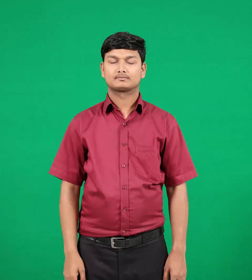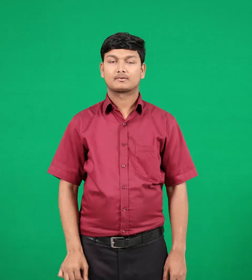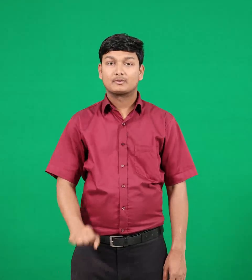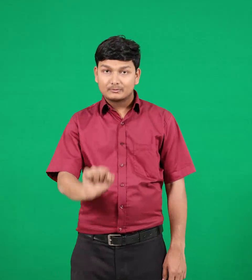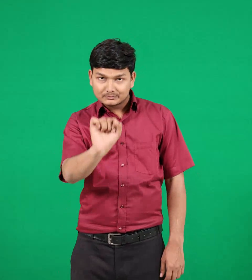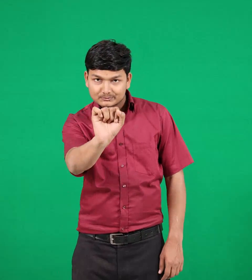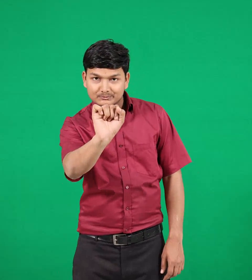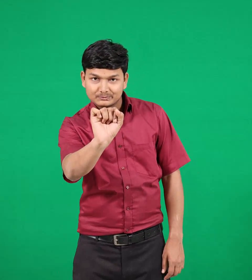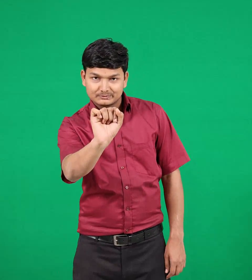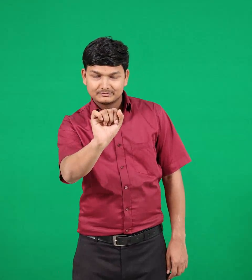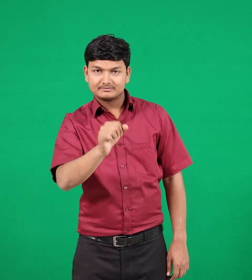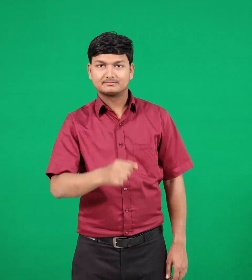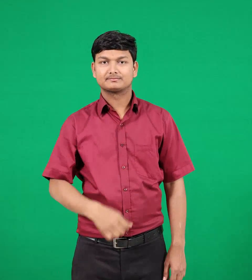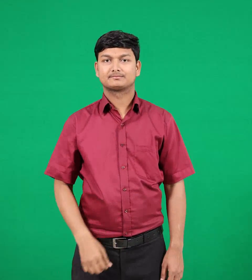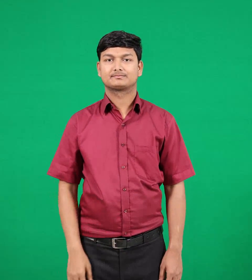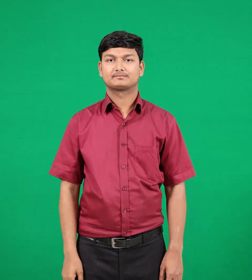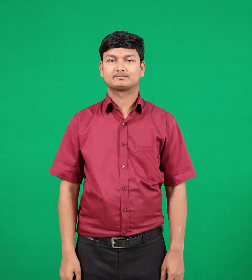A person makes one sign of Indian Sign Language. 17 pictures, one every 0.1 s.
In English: your
